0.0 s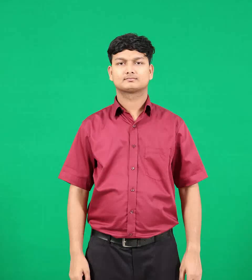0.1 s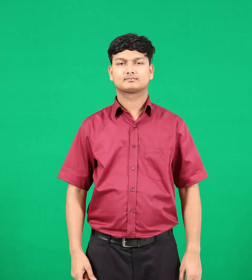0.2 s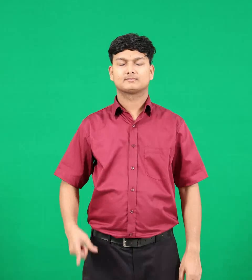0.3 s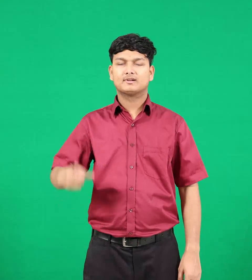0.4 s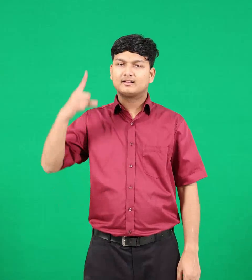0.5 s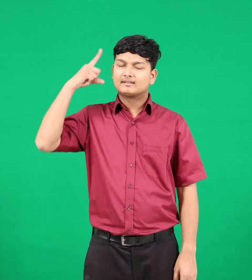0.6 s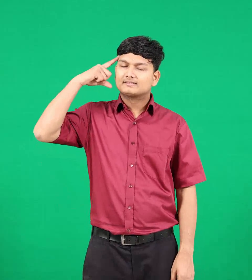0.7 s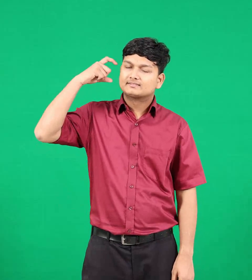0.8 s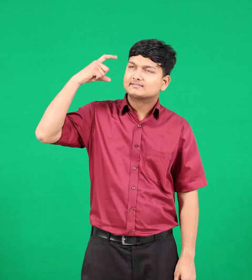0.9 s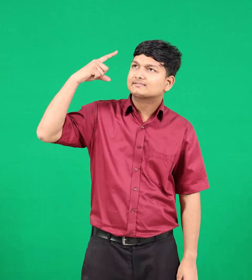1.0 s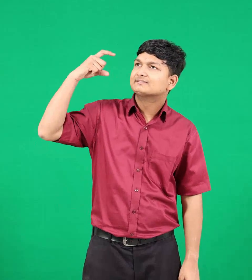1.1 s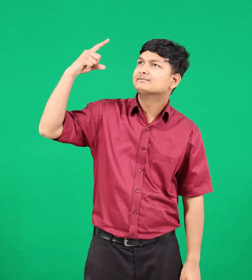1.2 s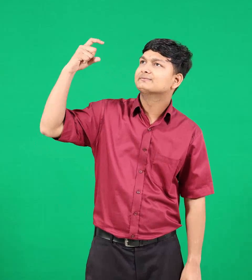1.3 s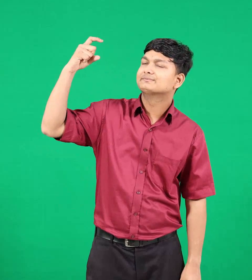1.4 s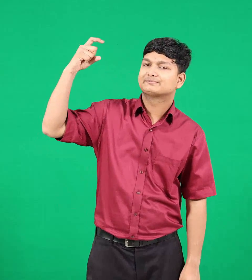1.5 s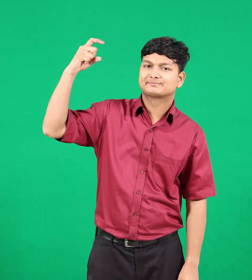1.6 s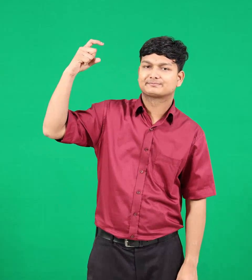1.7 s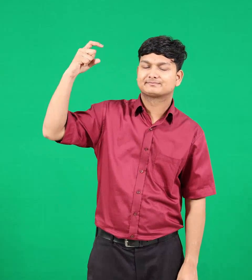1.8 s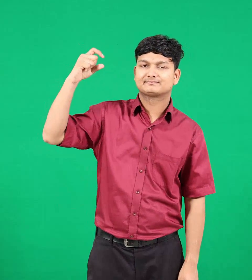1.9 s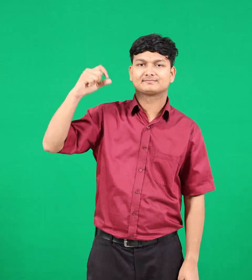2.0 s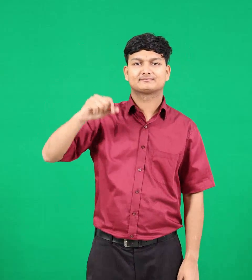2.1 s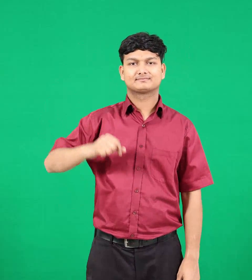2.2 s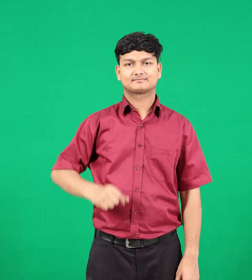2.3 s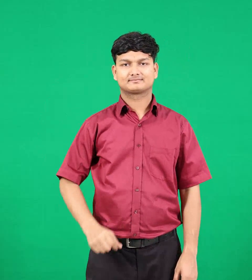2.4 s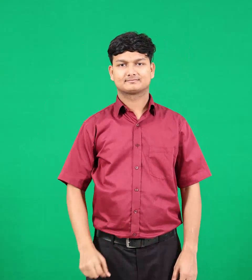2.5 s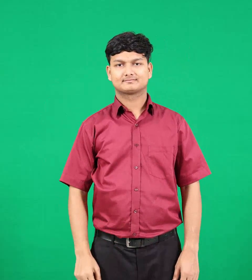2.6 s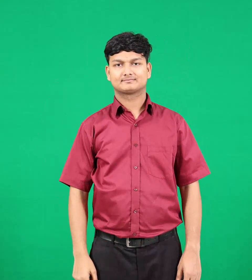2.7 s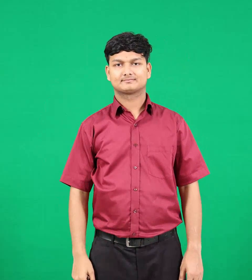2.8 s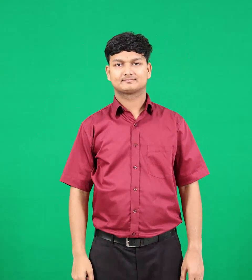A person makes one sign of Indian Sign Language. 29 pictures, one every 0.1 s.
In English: dream
